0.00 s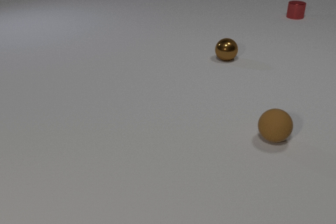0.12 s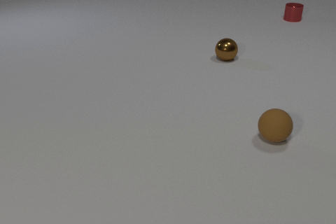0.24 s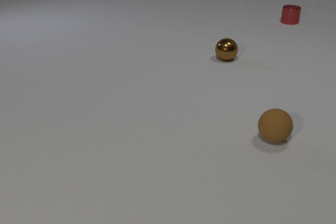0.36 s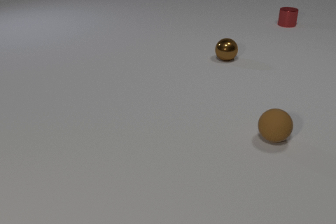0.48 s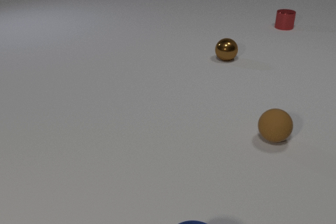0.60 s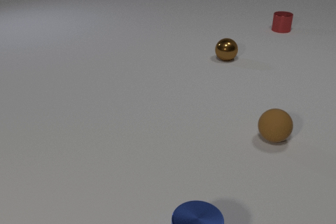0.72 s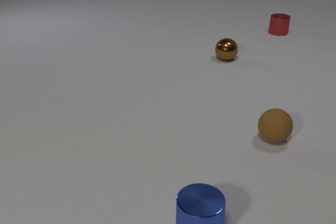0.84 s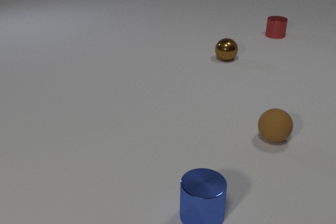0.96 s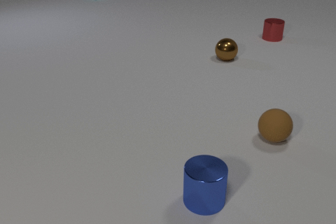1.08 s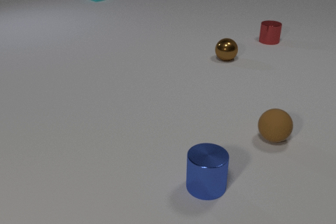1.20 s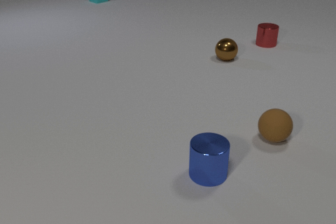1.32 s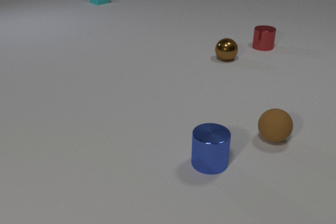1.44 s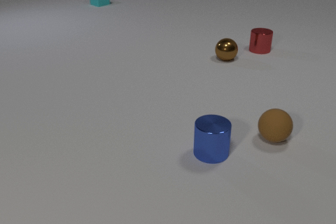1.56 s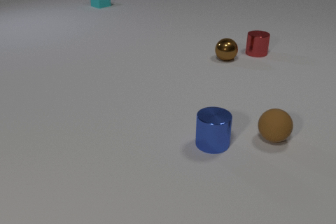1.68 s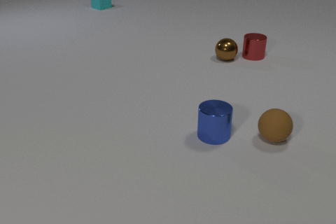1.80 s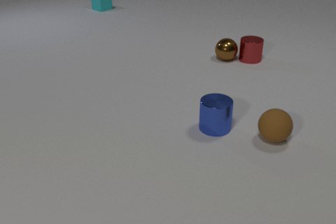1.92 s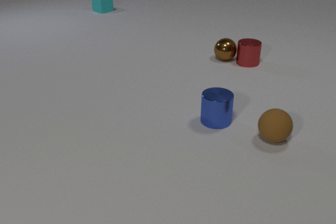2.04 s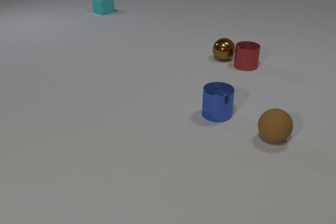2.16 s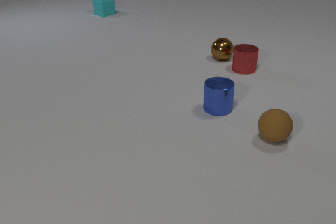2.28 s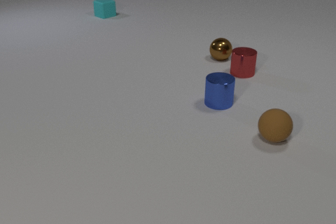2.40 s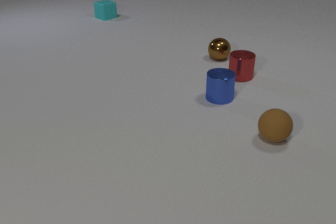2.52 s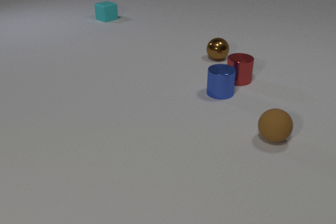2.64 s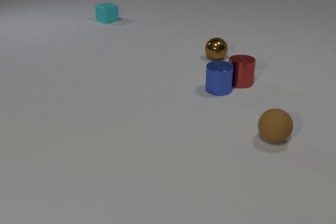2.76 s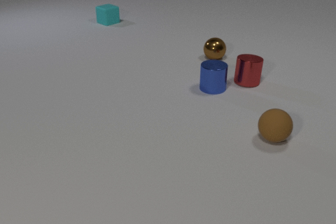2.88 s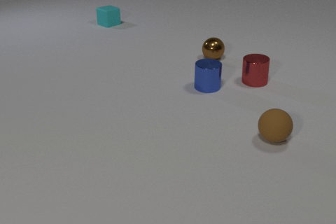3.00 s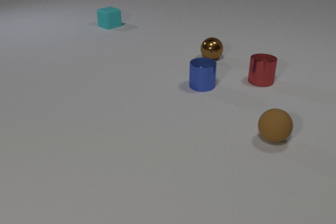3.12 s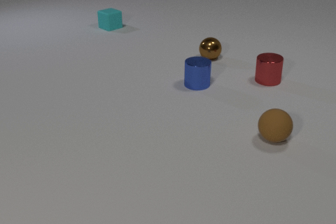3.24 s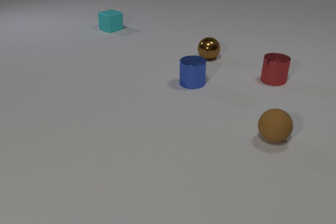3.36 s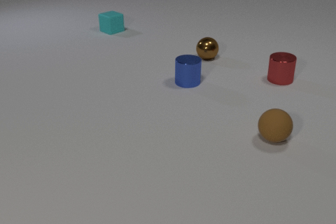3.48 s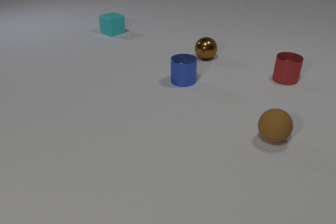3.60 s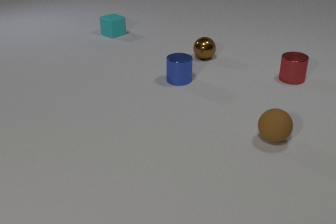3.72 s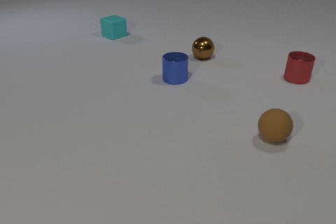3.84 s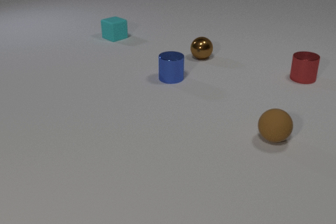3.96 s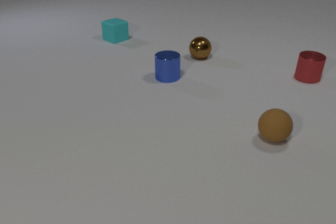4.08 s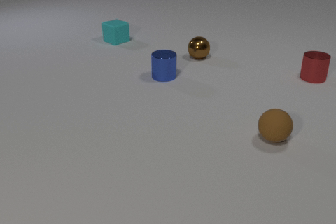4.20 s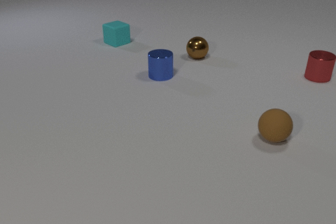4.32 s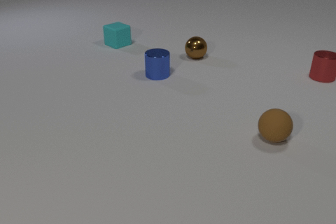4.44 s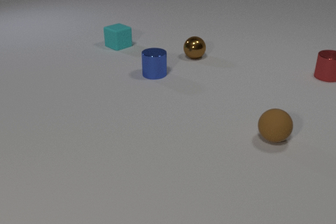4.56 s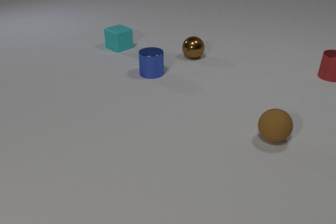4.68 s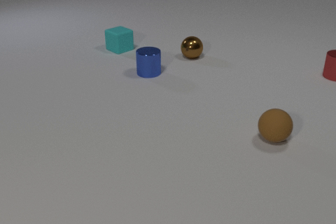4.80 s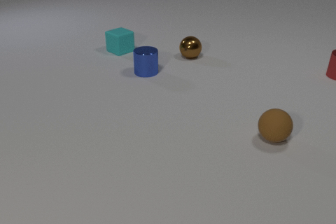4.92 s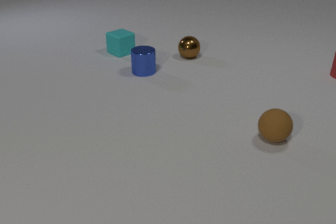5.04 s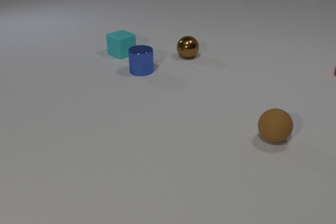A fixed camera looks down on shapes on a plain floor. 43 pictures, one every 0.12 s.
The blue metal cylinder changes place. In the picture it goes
away from the camera.
The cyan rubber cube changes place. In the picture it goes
toward the camera.
0.00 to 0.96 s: The blue metal cylinder comes in at the bottom edge, slides away from the camera. The red metal cylinder slides toward the camera. The cyan rubber cube comes in at the top edge, slides toward the camera.
0.96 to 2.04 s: The blue metal cylinder slides away from the camera. The red metal cylinder slides toward the camera. The cyan rubber cube slides toward the camera. The red metal cylinder and the brown metal sphere collide.
2.04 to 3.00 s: The blue metal cylinder slides away from the camera. The red metal cylinder slides toward the camera and to the right. The brown metal sphere rolls to the left. The cyan rubber cube slides toward the camera. The blue metal cylinder and the red metal cylinder collide.
3.00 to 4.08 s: The blue metal cylinder slides to the left and away from the camera. The red metal cylinder slides to the right and away from the camera. The brown metal sphere rolls to the left. The cyan rubber cube slides toward the camera.
4.08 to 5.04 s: The blue metal cylinder slides to the left and away from the camera. The red metal cylinder slides to the right and away from the camera. The brown metal sphere rolls to the left. The cyan rubber cube slides toward the camera.
What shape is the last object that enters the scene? cube.
Are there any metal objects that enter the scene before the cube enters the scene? yes.
Are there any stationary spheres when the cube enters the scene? yes.
